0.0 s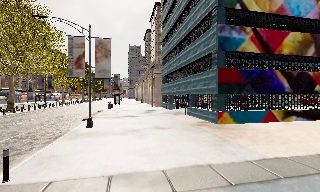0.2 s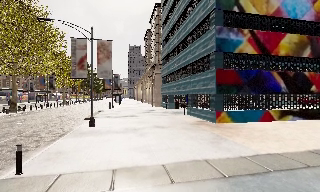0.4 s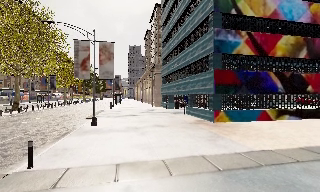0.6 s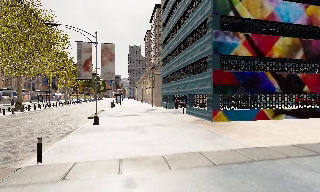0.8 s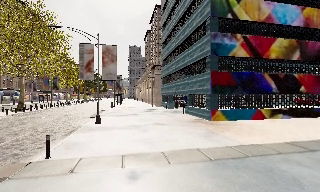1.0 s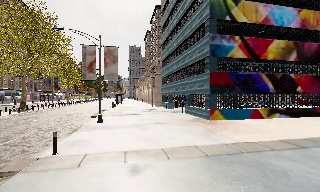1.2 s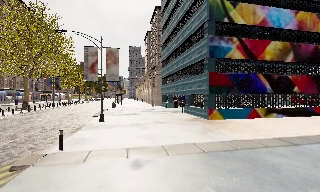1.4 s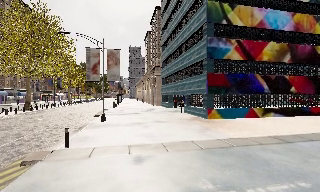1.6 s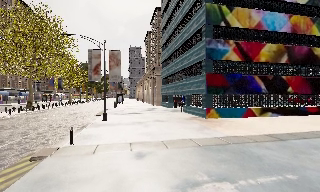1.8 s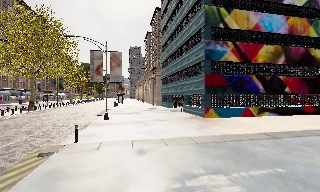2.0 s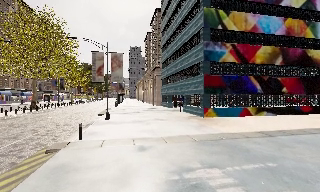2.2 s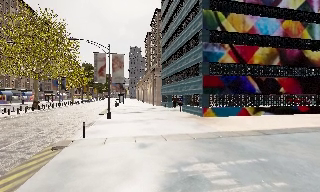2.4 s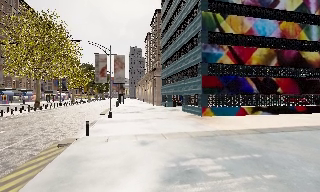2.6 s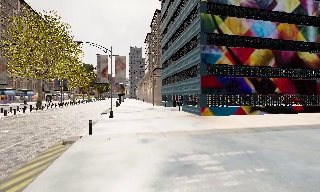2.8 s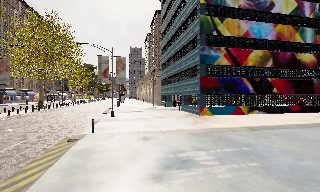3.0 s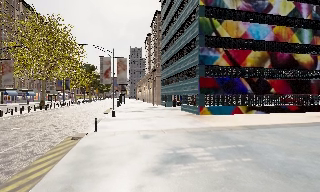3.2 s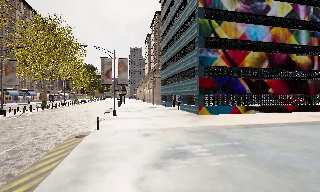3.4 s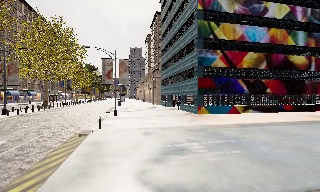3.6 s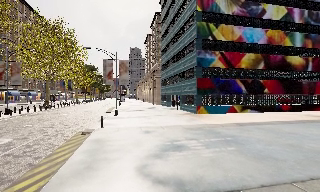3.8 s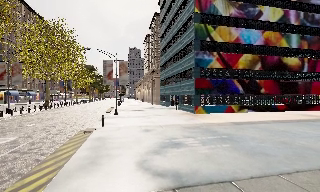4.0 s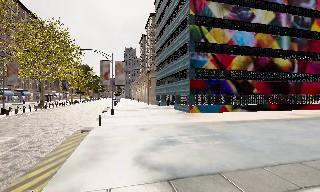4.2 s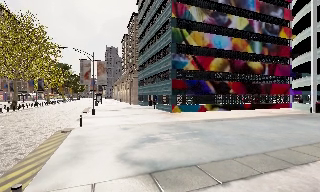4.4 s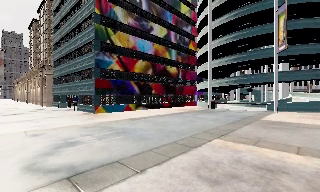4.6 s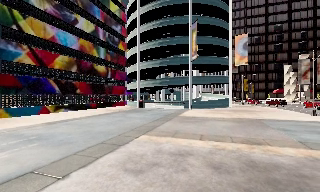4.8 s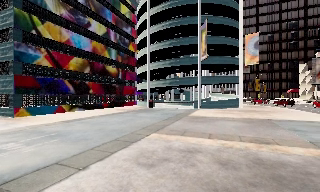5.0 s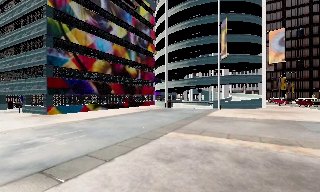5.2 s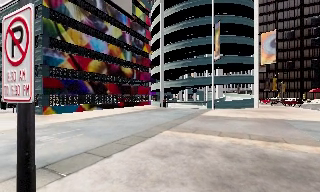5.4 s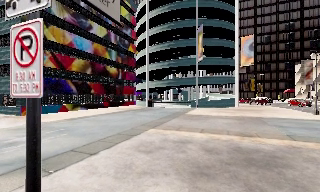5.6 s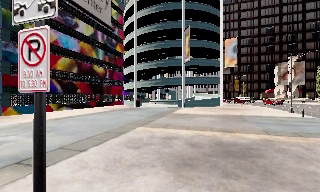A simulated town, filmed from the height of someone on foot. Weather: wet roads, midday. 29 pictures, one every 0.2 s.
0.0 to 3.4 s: The camera travels backward, about 7 m, so what stands in front gets smaller.
3.4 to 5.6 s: The scene slides to the left, as the camera pans about 60 degrees to its right. It travels backward, about 4.5 m.
The film runs backward here.
